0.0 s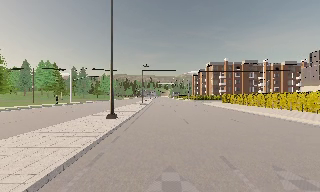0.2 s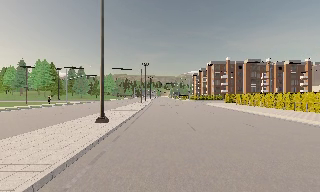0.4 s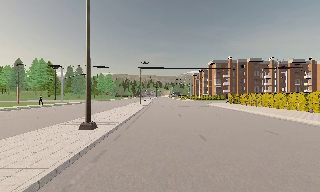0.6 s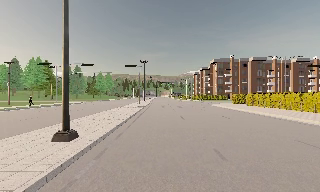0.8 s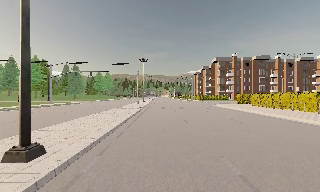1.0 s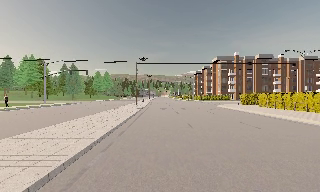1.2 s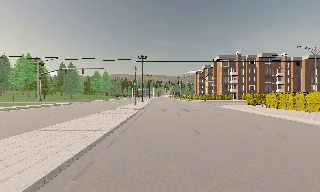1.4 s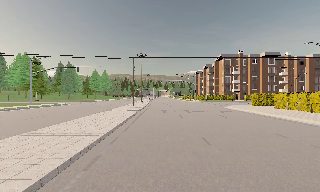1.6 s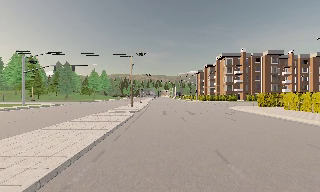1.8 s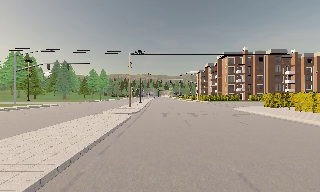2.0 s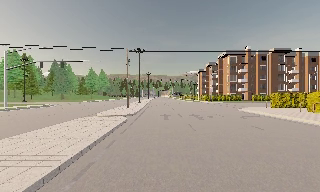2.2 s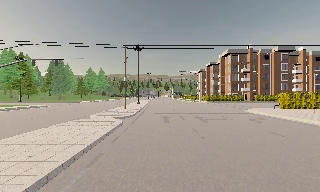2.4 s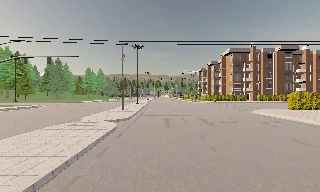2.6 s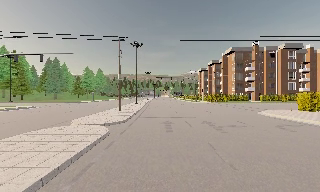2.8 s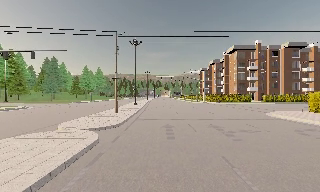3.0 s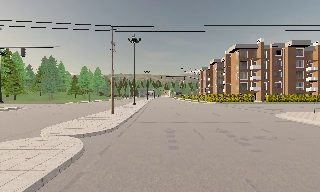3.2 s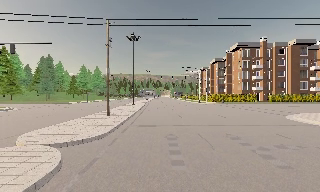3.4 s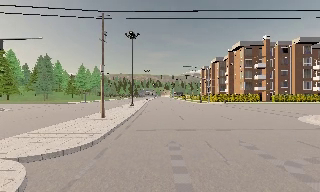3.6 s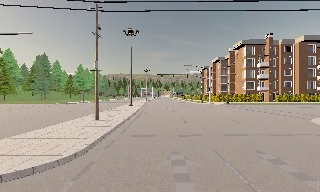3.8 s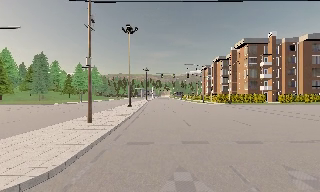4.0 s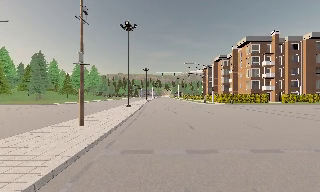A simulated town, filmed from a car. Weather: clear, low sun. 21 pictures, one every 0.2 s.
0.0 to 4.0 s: The camera travels forward, about 30 m, so what stands in front looms larger.
The film runs forward here.
